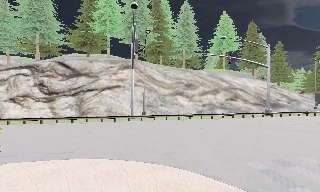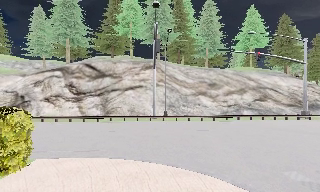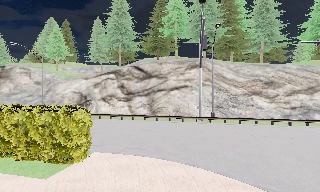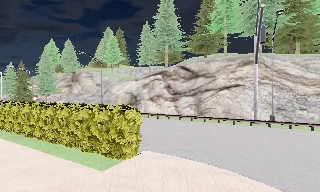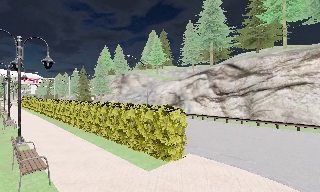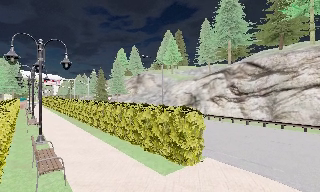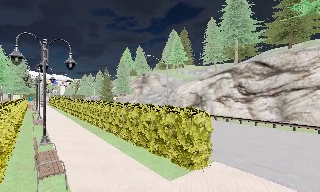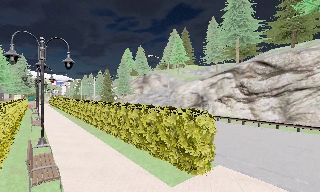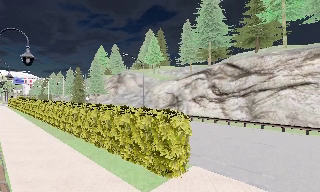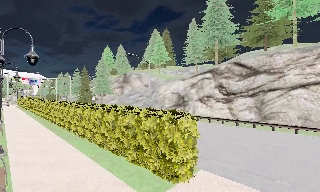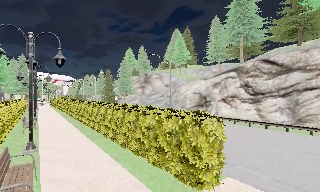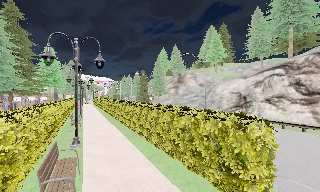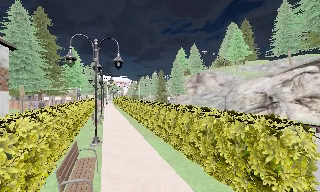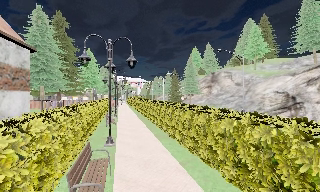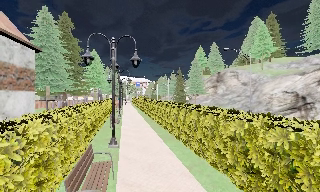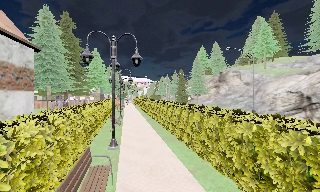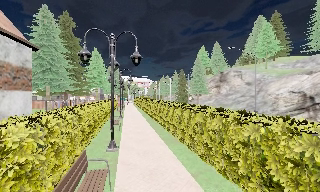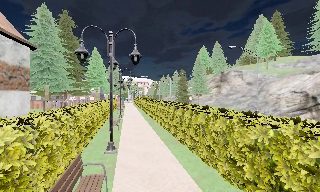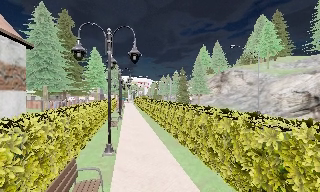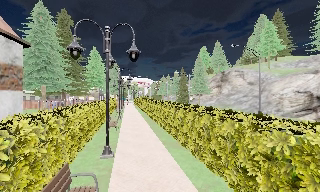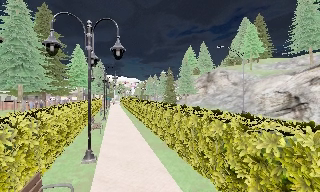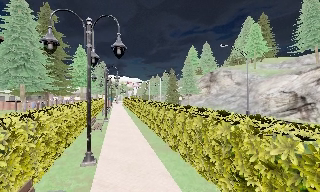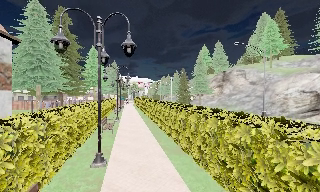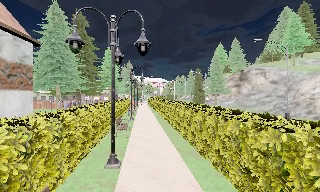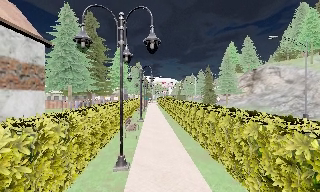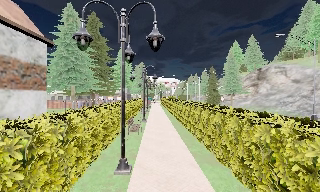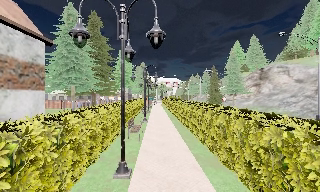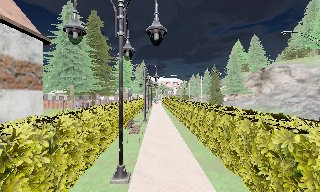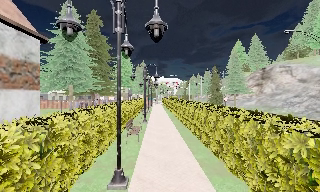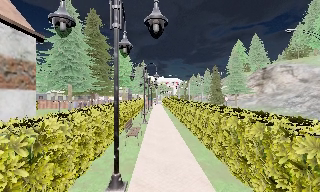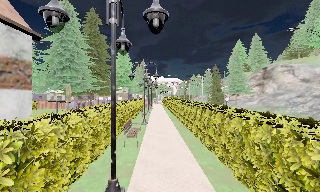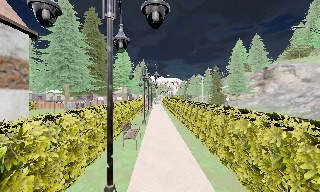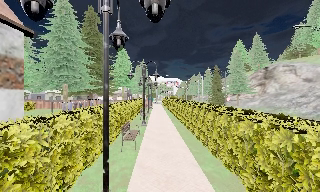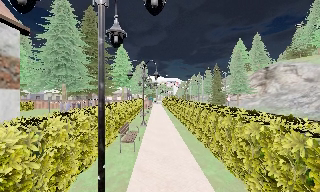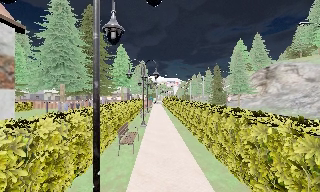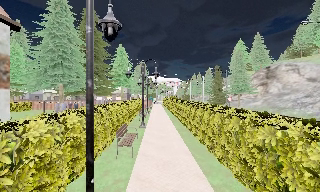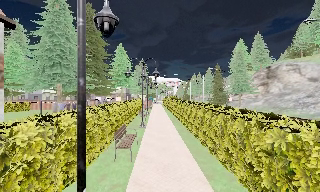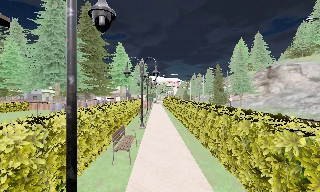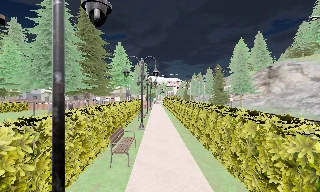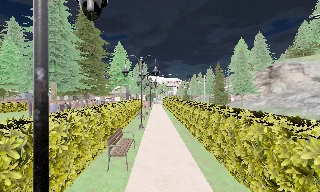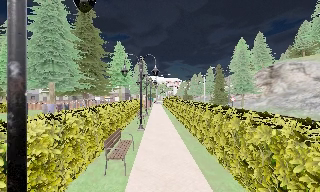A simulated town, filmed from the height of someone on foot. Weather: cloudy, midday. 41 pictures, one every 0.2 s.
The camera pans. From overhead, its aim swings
counterclockwise.
The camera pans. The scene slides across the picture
to the right.
0.0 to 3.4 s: The camera pans to its left, which is counterclockwise from overhead, by about 90 degrees. It travels forward, about 4 m.
3.4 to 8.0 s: The camera swings to its left by about 10 degrees, and the scene slides to the right. It travels forward, about 5 m, so what stands in front looms larger.
The film runs forward here.
